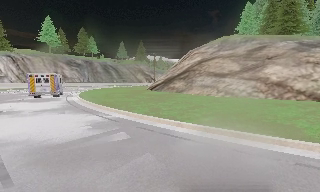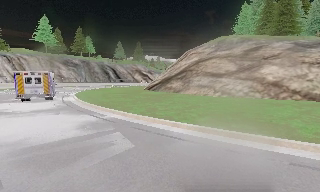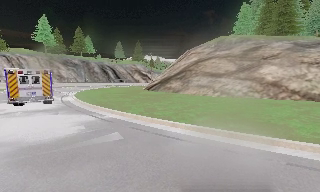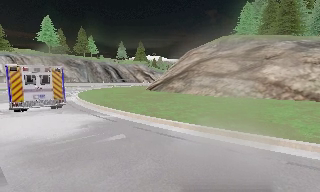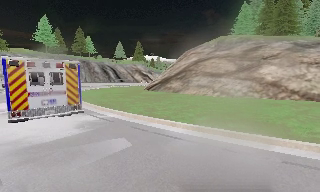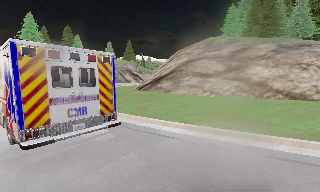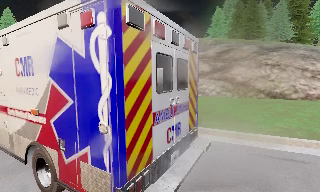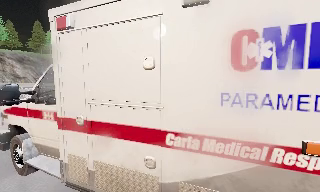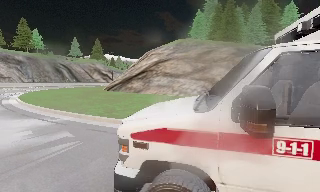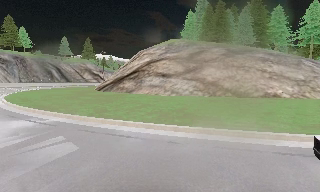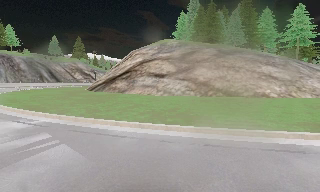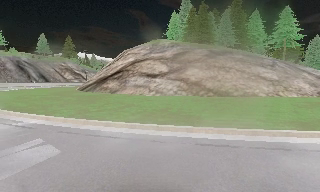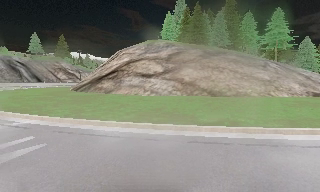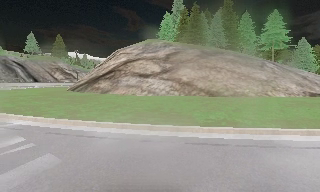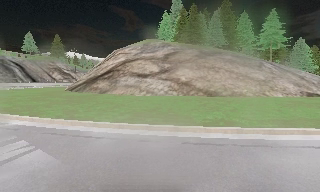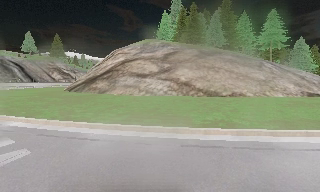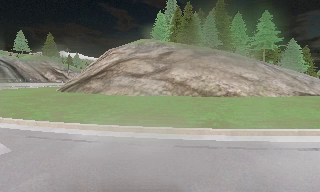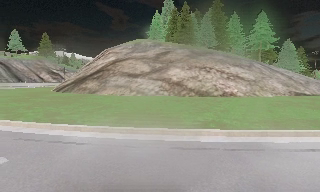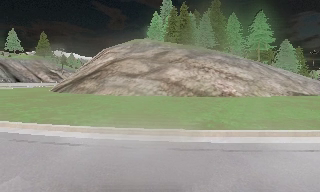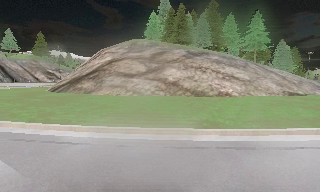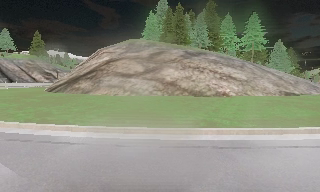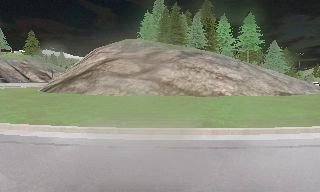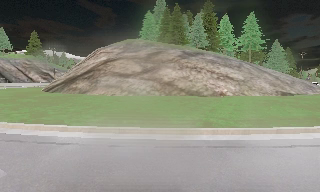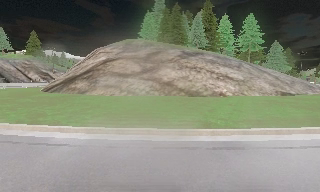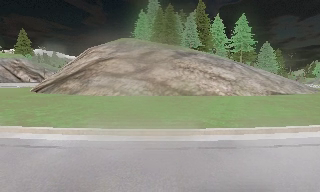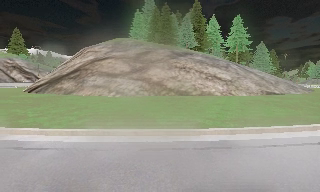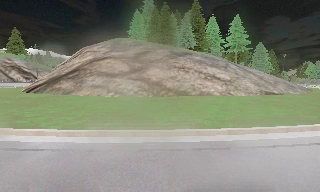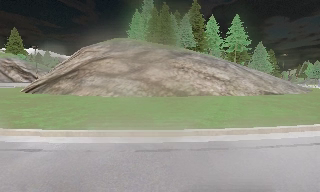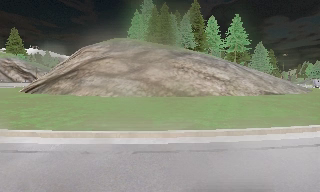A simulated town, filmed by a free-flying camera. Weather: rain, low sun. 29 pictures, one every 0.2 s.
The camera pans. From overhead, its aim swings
clockwise.
The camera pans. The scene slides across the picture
to the left.
0.0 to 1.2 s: The camera shifts only a little, or ends up much as it began.
1.2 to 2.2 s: The camera pans to its right, which is clockwise from overhead, by about 15 degrees.
2.2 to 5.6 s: The camera swings to its right by about 10 degrees, and the scene slides to the left. It travels to its right and forward, about 1 m, so close, fixed things drift to the left.
The film runs backward here.
